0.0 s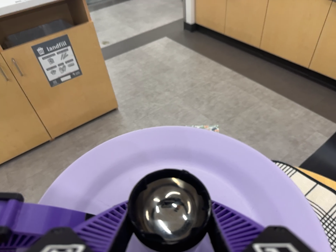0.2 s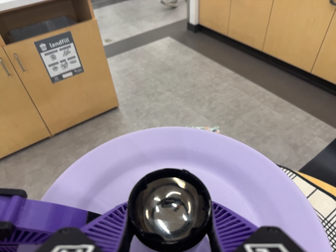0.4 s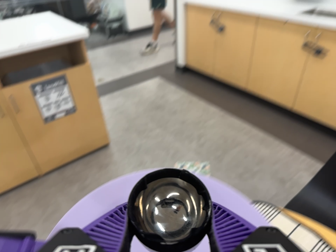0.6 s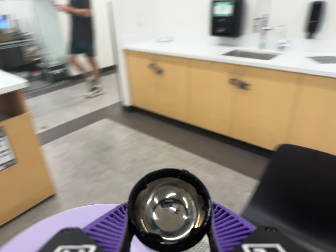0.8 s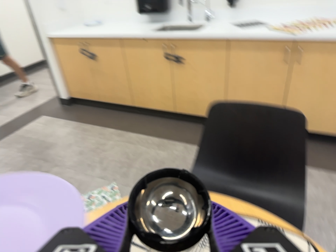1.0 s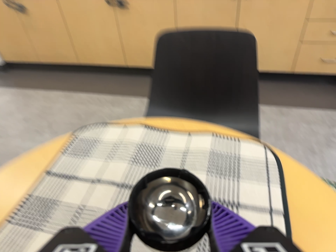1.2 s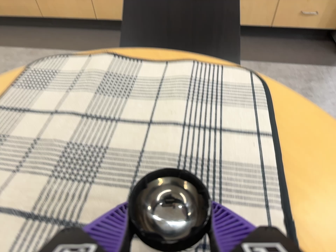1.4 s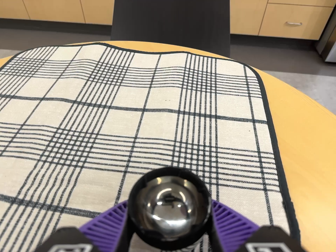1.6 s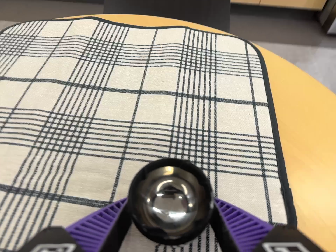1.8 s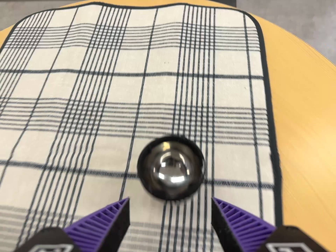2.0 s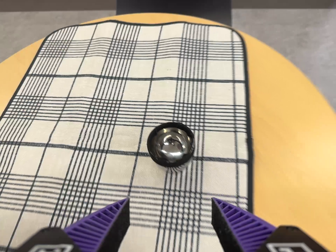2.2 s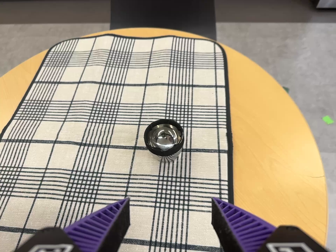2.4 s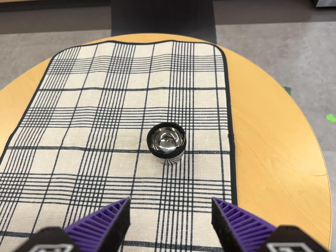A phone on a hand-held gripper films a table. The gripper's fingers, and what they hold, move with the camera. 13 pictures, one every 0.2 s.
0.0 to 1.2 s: The camera pans to its right by about 40 degrees. It travels toward the bottom of its view and to its right, about 28 cm, so close, fixed things drift upward. It rolls about its line of sight by about 25 degrees, and the scene rotates counterclockwise.
1.2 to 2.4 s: The camera travels backward, about 22 cm, so what stands in front gets smaller.
The film runs forward here.
